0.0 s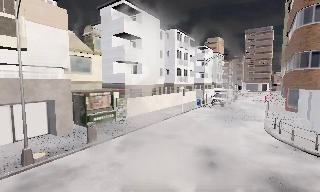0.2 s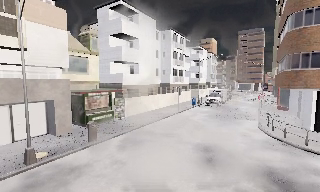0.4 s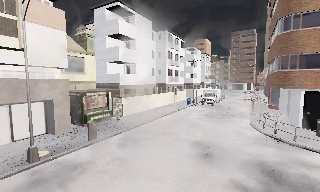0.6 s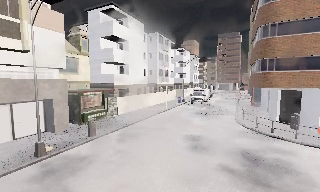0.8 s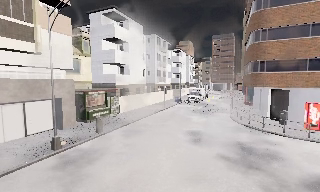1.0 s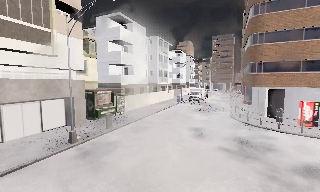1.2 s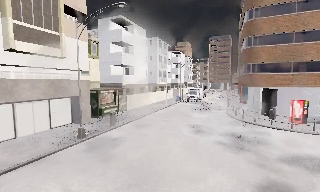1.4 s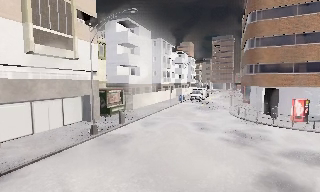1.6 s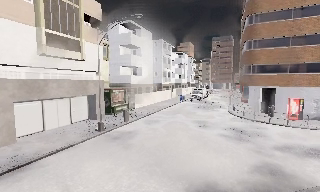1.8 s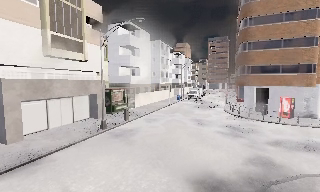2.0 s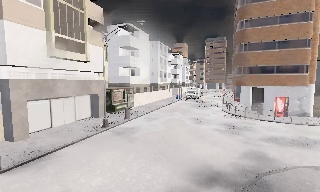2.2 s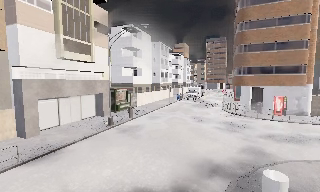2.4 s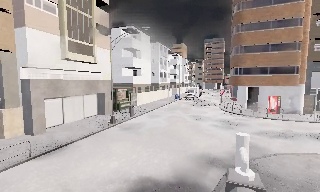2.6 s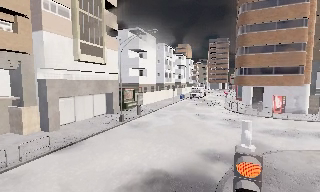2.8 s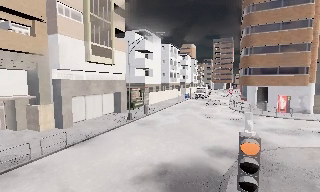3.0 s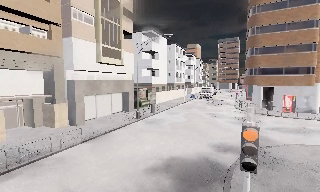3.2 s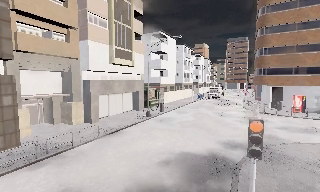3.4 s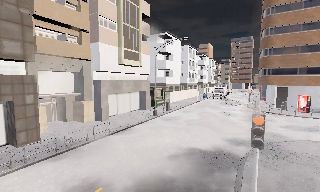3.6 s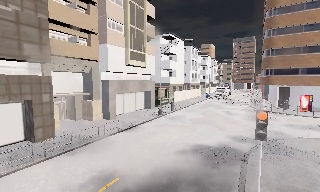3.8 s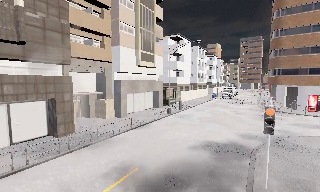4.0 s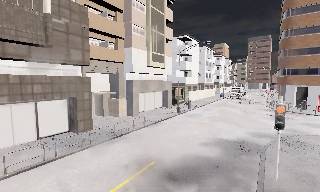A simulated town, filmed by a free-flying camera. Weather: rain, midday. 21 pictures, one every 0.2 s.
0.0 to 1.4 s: The camera pans to its right, which is clockwise from overhead, by about 10 degrees. It travels backward and to its left, about 6 m, so what stands in front gets smaller. It gains speed.
1.4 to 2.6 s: The camera travels backward, about 4 m, so what stands in front gets smaller.
2.6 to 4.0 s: The camera swings to its left by about 10 degrees, and the scene slides to the right. It travels backward and to its left, about 5 m, so what stands in front gets smaller.
The film runs backward here.
